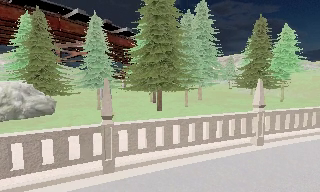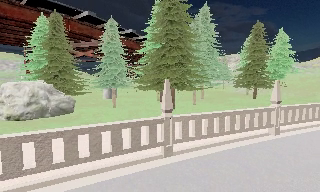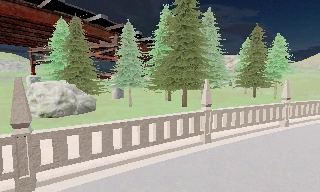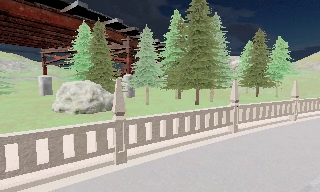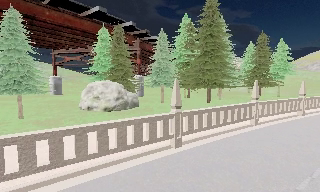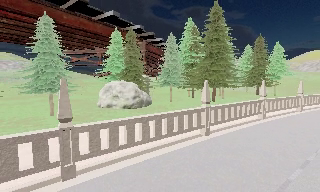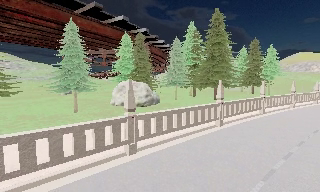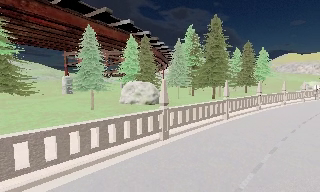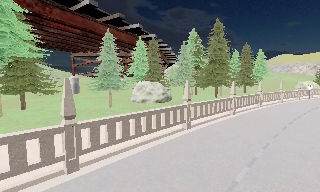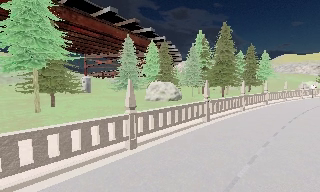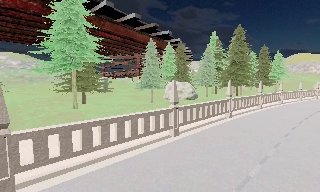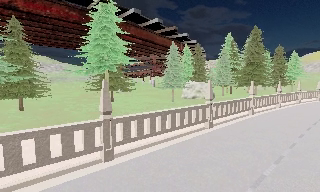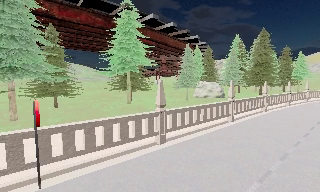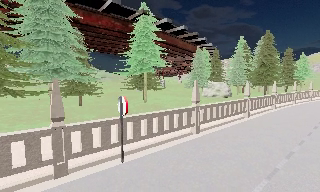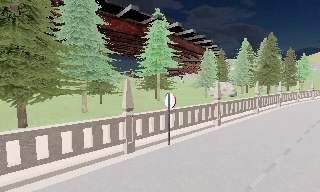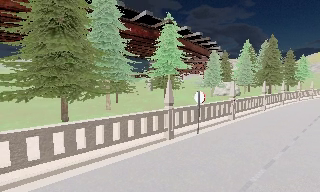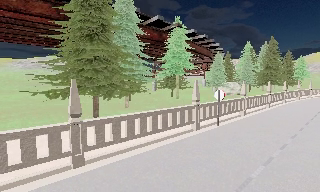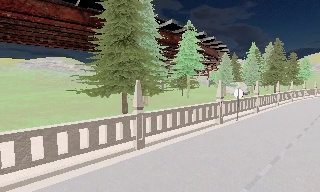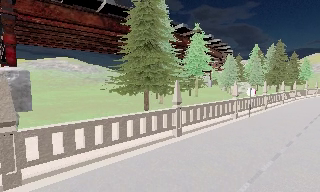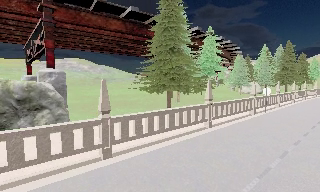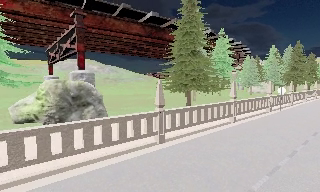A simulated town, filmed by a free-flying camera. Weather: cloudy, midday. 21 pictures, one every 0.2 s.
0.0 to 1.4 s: The camera pans to its right, which is clockwise from overhead, by about 15 degrees. It travels to its left and backward, about 17 m, so close, fixed things drift to the right.
1.4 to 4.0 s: The camera travels to its left and backward, about 30 m, so close, fixed things drift to the right.
The film runs forward here.
